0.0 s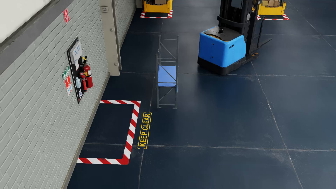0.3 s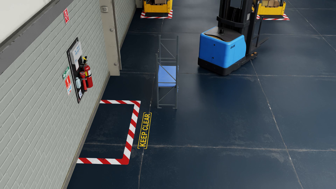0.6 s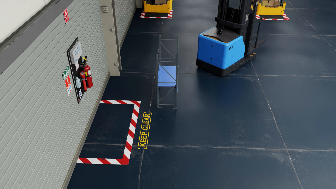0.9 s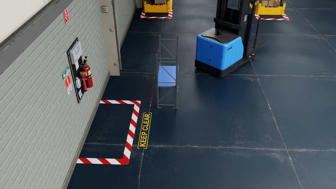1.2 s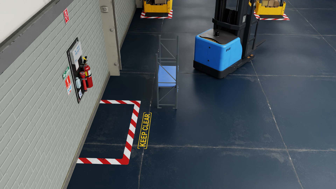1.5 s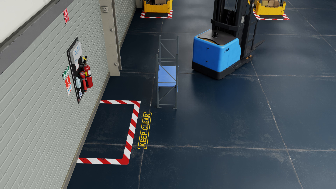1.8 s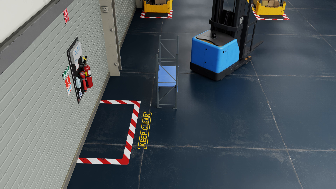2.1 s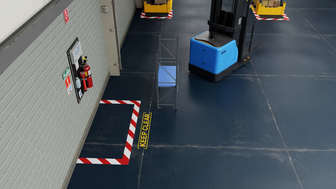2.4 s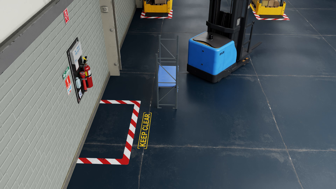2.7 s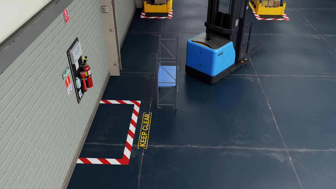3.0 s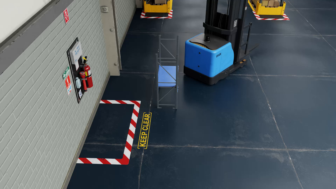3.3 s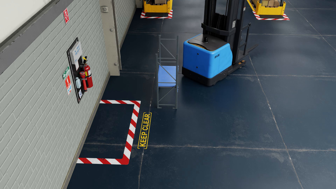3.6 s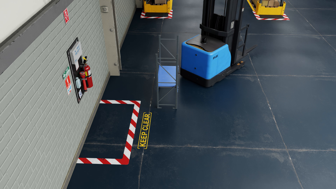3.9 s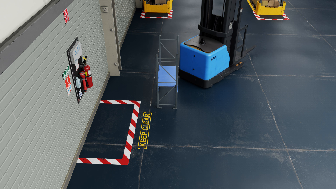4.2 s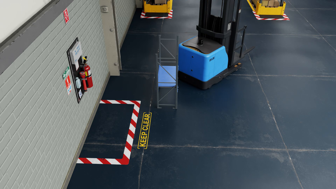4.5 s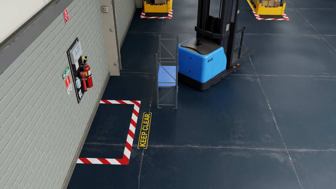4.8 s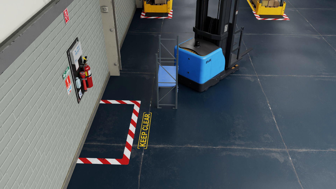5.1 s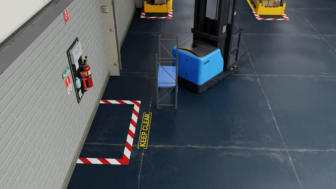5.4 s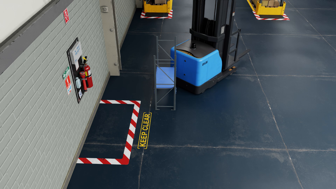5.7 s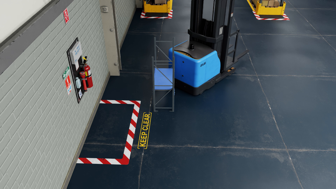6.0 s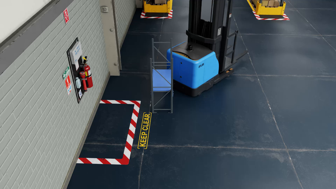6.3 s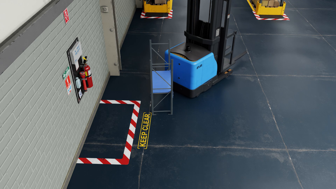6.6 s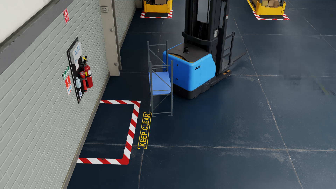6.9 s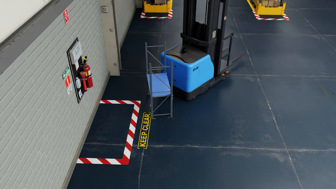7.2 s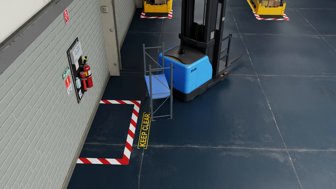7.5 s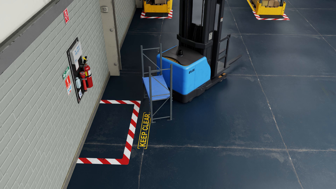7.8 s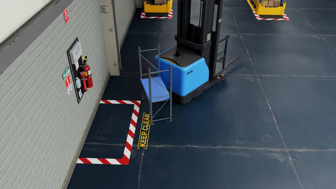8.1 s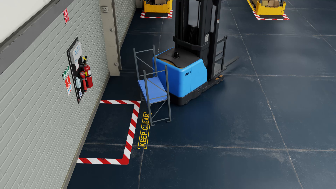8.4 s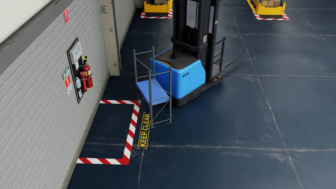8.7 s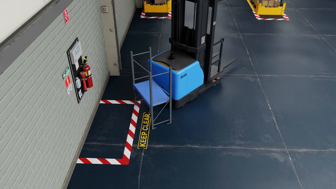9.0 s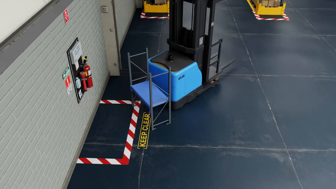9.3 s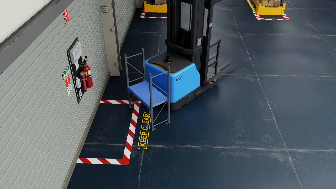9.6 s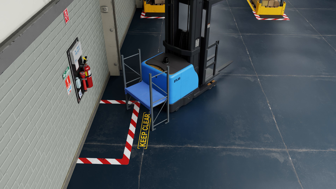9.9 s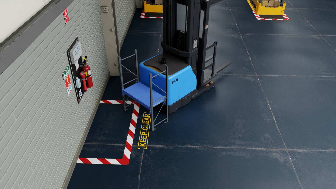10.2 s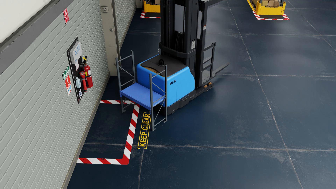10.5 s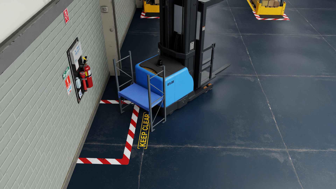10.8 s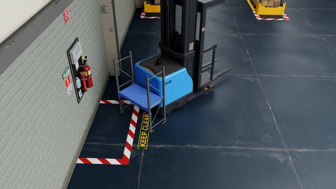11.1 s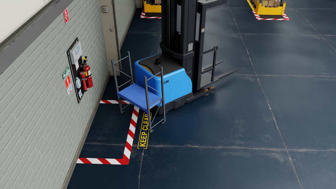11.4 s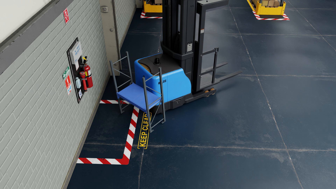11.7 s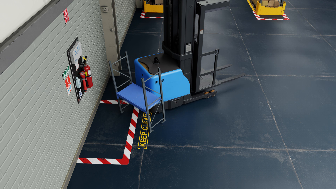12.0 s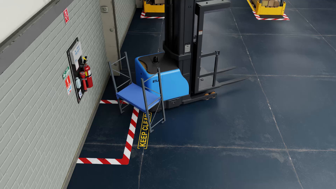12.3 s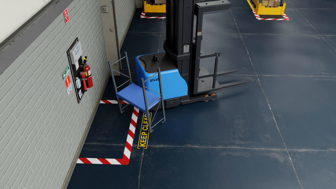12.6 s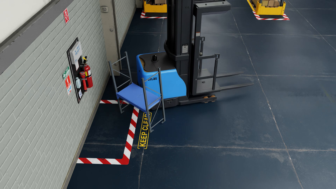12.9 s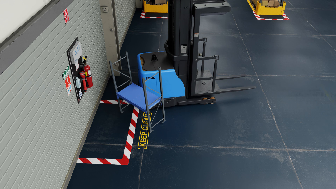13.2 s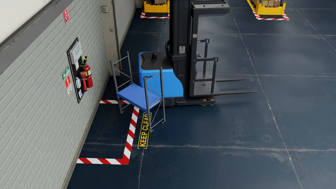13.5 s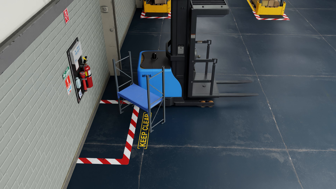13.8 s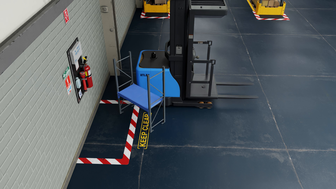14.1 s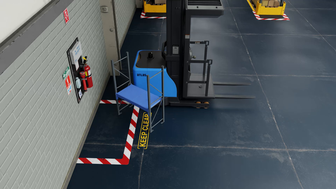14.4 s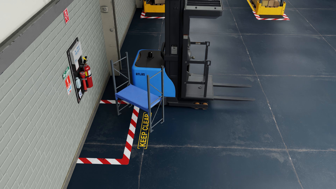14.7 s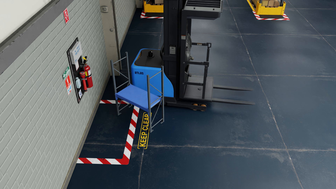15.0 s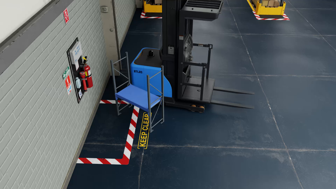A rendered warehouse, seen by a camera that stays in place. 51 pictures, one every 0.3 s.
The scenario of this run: A forklift runs into an object in its way.
